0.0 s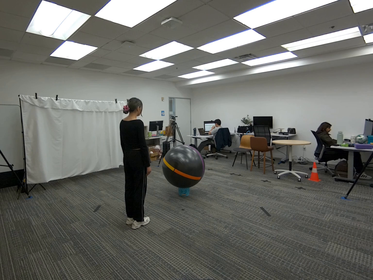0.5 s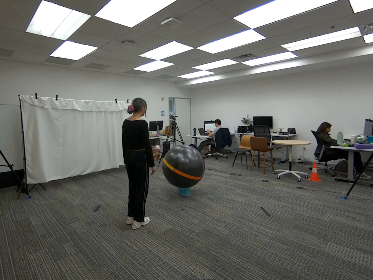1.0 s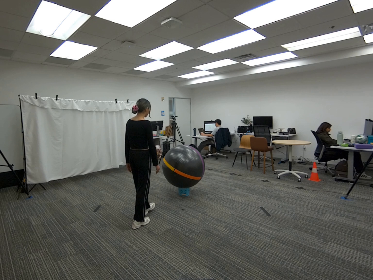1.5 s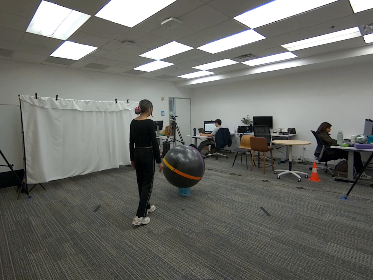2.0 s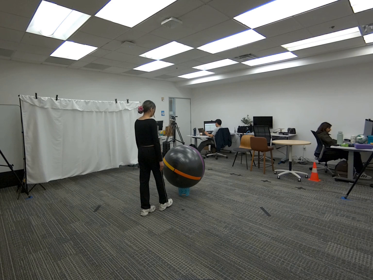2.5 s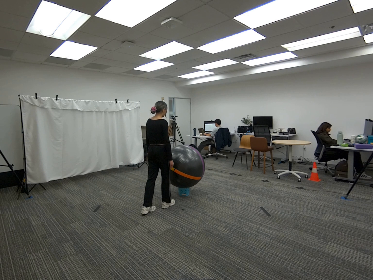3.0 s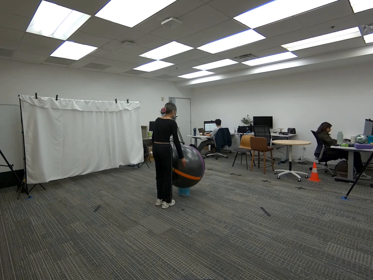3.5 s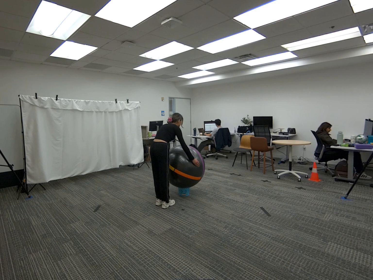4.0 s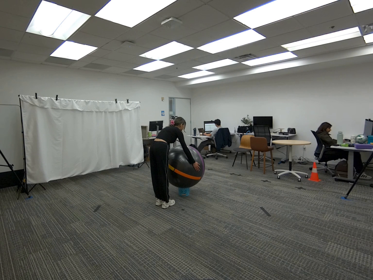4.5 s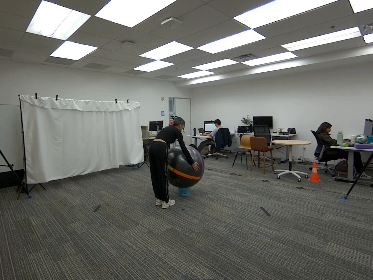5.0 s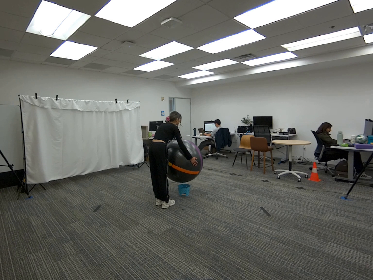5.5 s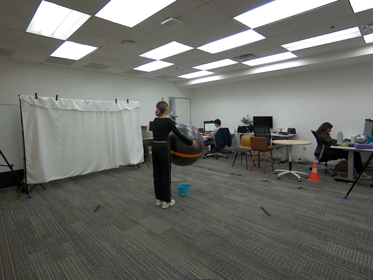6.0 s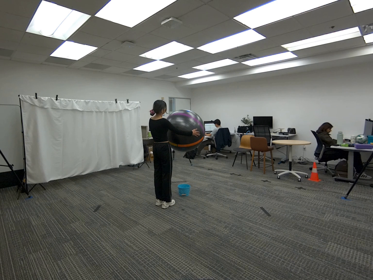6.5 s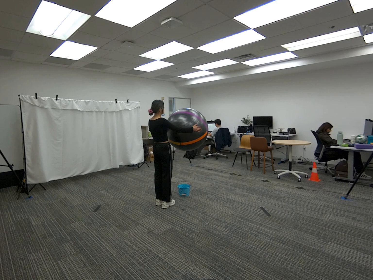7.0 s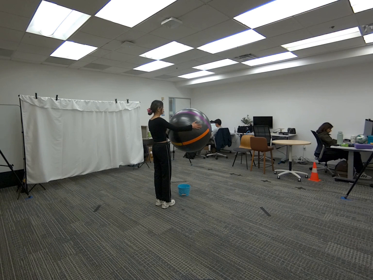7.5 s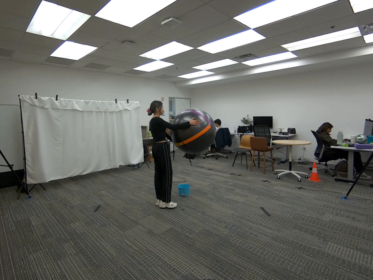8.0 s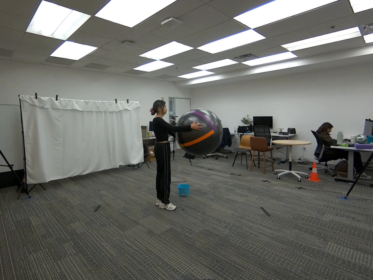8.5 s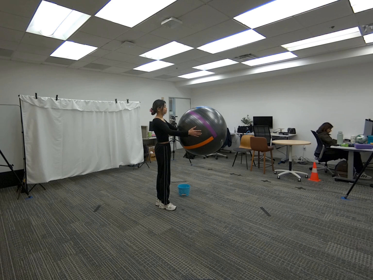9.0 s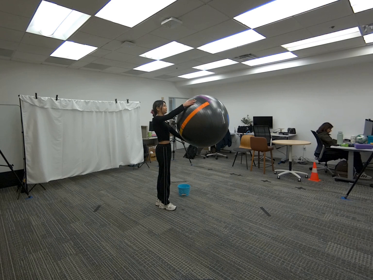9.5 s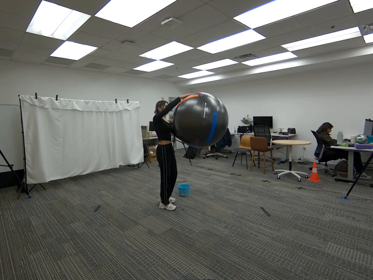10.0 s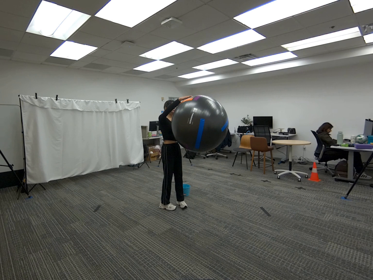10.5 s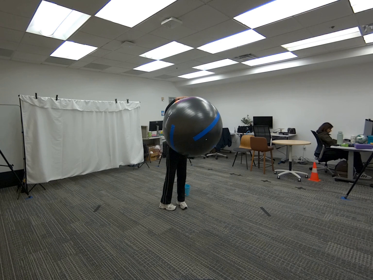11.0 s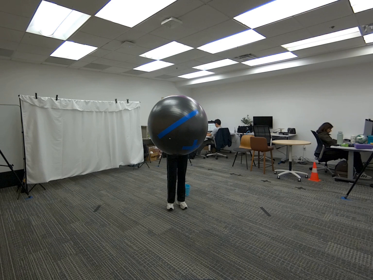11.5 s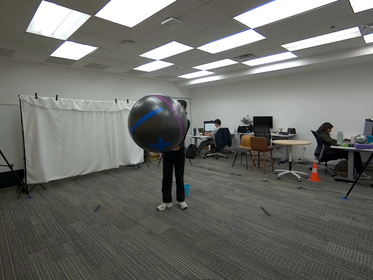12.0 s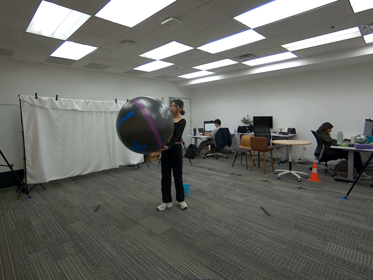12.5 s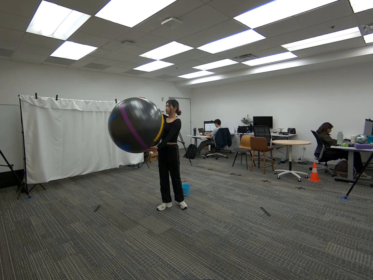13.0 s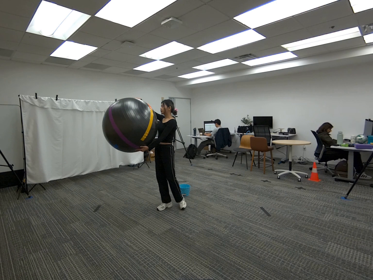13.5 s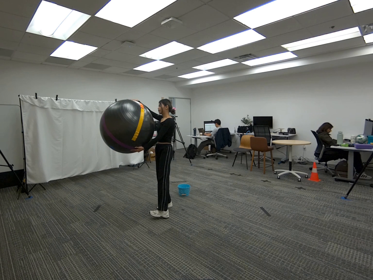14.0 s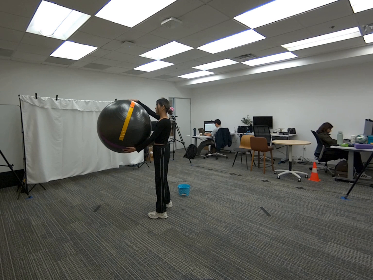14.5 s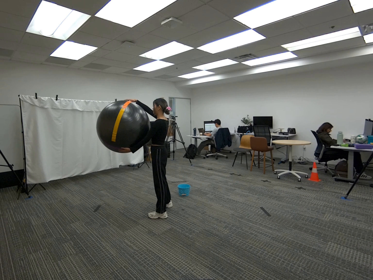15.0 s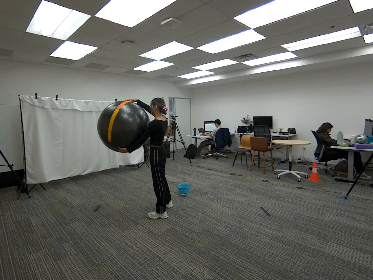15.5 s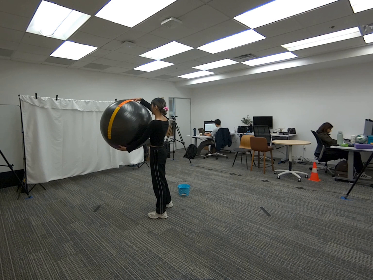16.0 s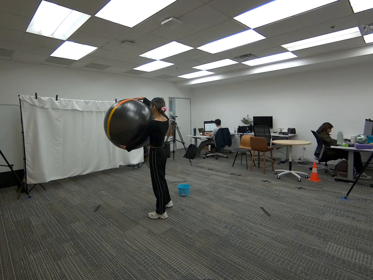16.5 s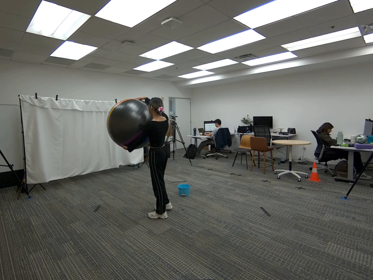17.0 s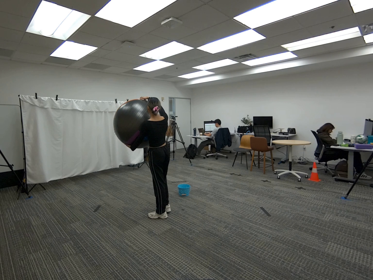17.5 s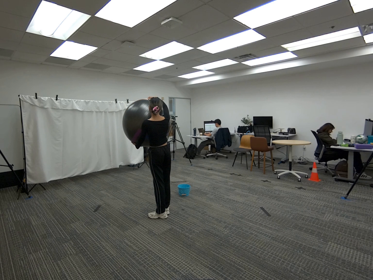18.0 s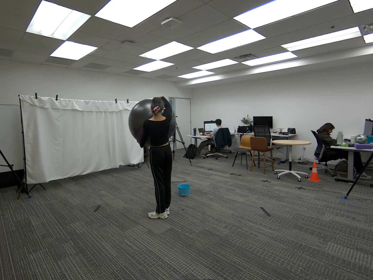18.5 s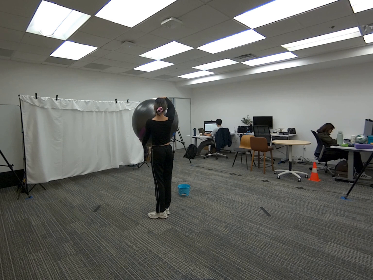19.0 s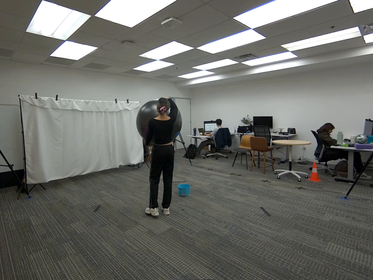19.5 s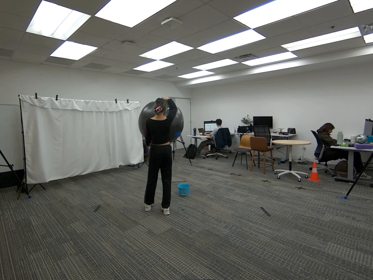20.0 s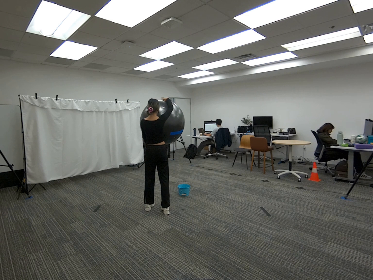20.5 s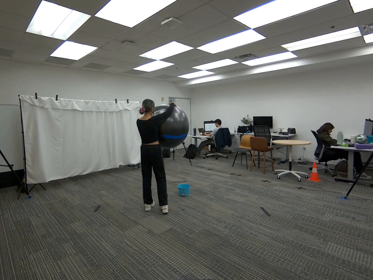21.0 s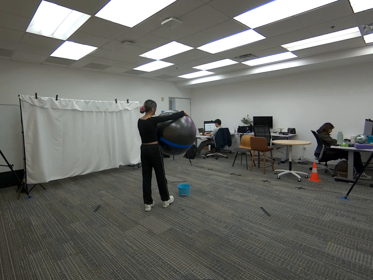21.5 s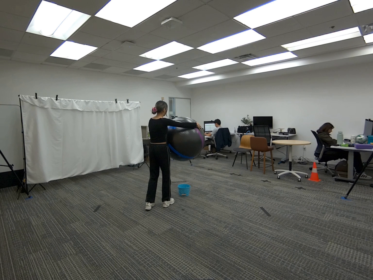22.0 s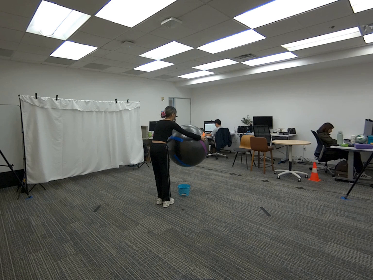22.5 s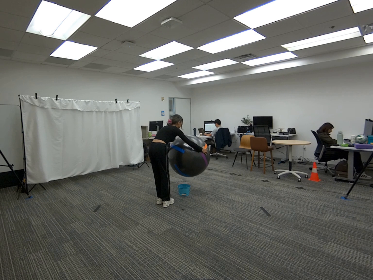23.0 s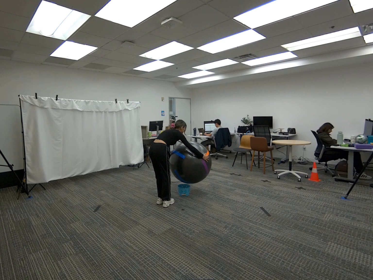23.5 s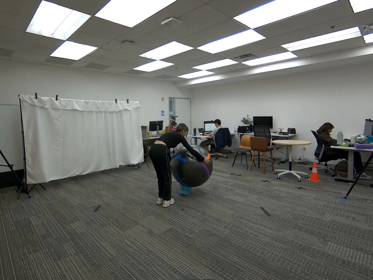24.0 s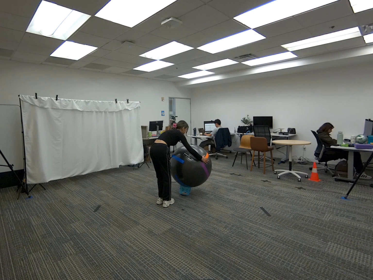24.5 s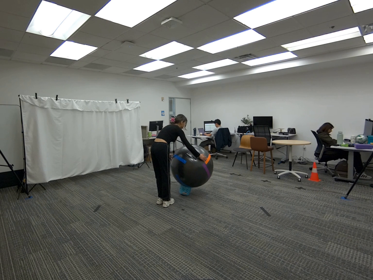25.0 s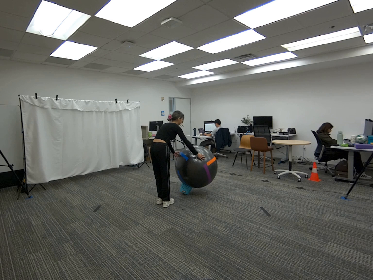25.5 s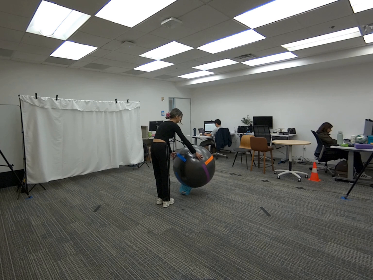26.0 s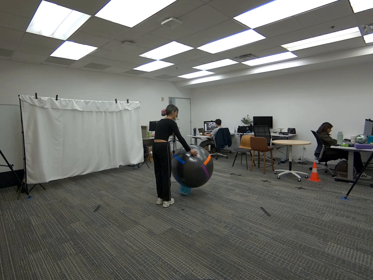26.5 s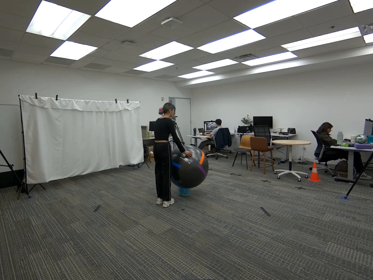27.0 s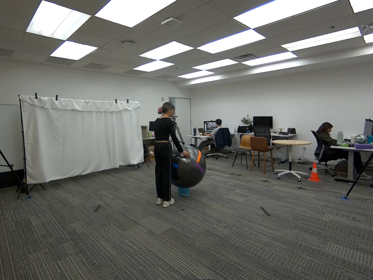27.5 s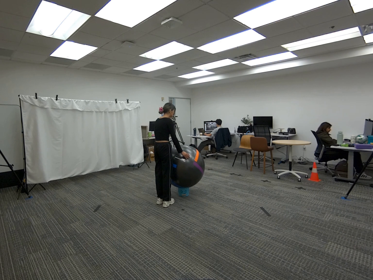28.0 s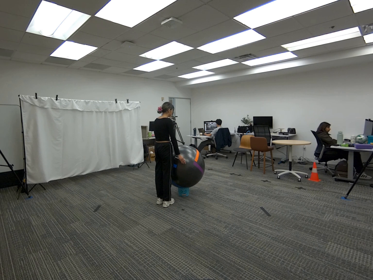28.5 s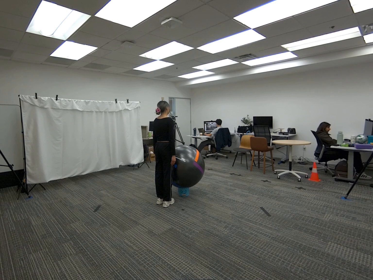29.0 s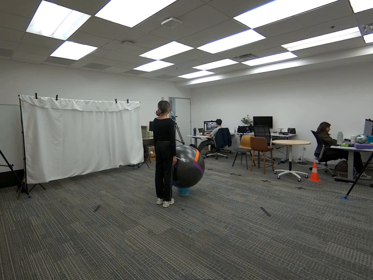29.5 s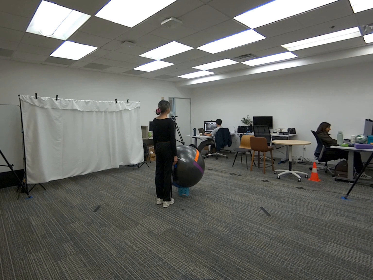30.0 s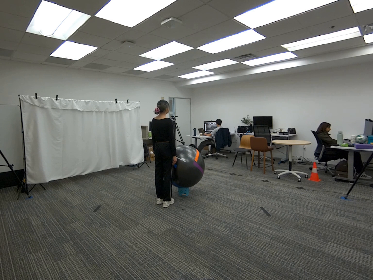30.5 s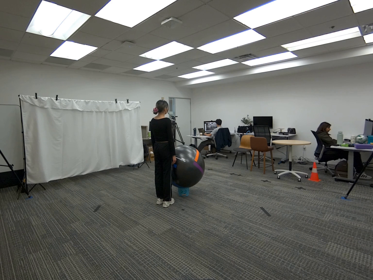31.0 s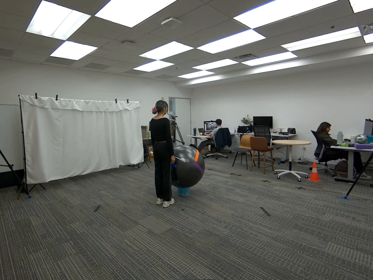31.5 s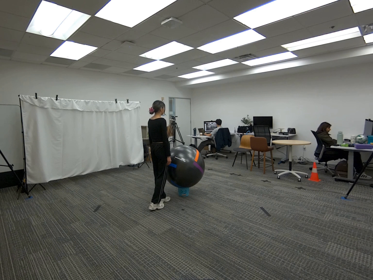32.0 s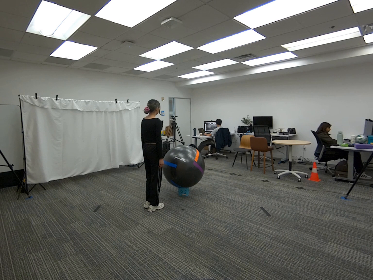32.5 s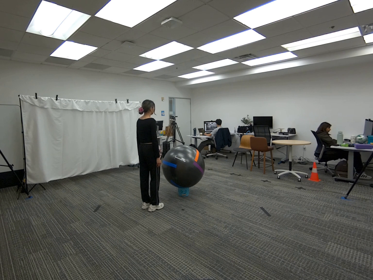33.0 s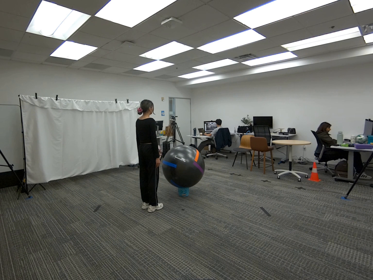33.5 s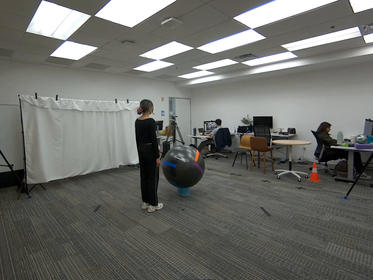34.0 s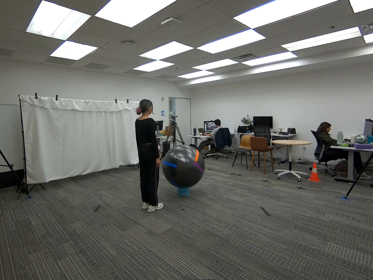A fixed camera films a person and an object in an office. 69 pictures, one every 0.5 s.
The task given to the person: Walk over to the yoga ball on the ground inside the blue basket and slowly rotate in midair within the bounding area try not to distort the shape.
